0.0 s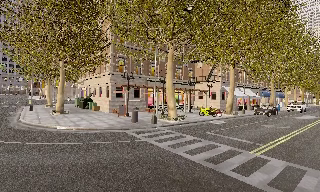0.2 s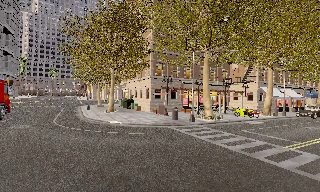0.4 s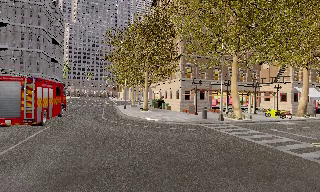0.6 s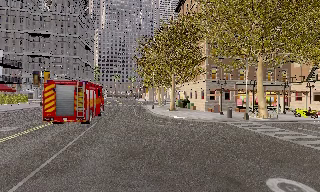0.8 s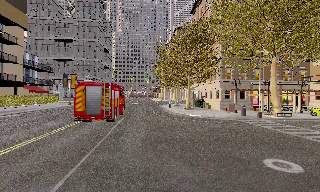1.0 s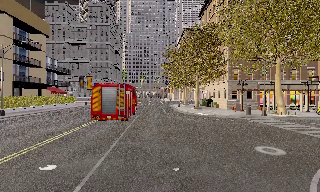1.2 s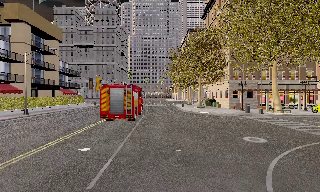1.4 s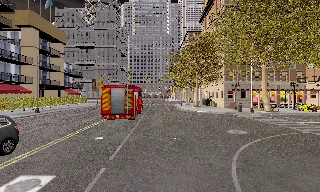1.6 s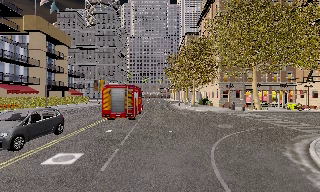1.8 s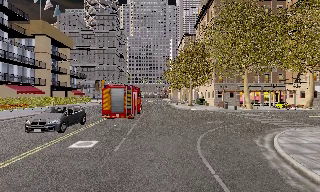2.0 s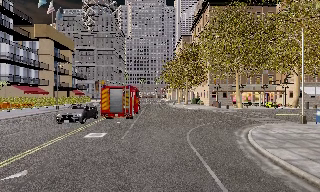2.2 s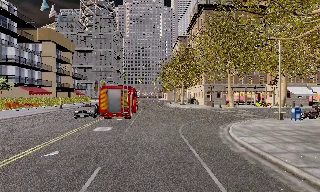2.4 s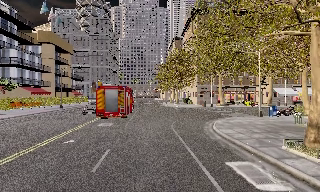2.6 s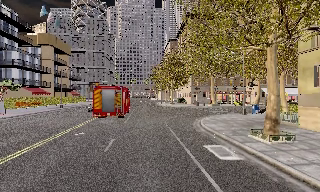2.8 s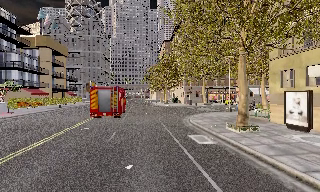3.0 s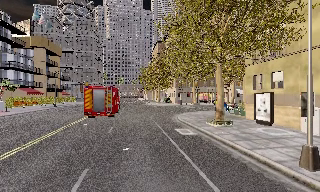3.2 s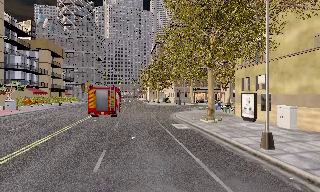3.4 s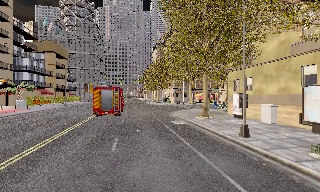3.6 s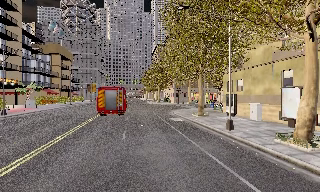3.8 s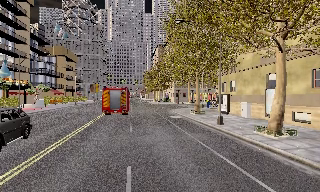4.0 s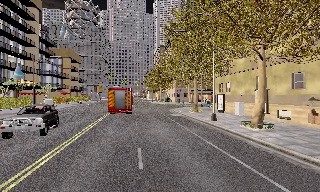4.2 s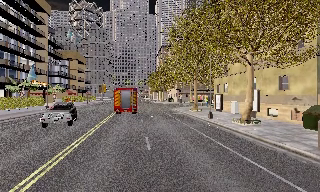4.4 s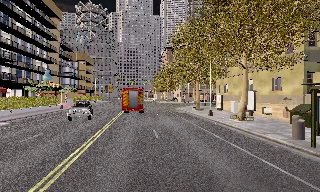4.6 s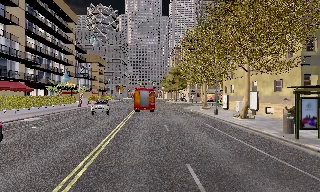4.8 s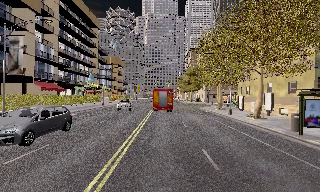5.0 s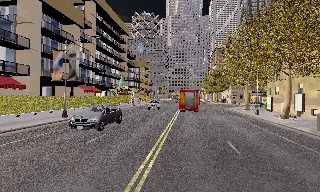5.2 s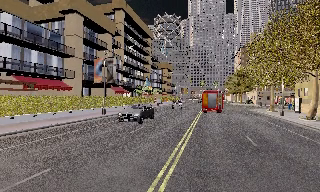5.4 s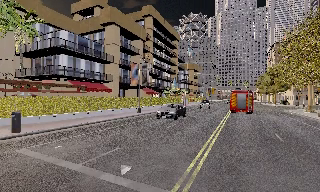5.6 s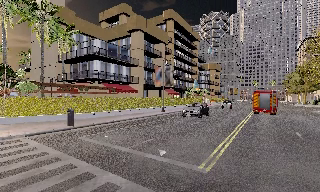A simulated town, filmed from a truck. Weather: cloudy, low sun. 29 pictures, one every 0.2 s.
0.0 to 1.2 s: The scene slides to the right, as the camera pans about 40 degrees to its left. It travels backward, about 11 m.
1.2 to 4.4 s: The camera travels backward, about 30 m, so what stands in front gets smaller.
4.4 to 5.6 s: The camera swings to its left by about 40 degrees, and the scene slides to the right. It travels backward, about 11 m.
The film runs backward here.
